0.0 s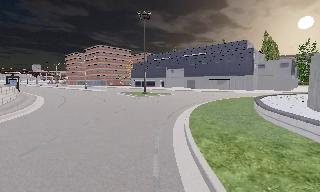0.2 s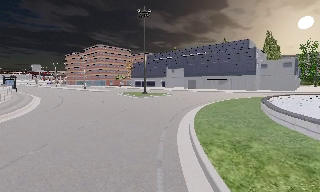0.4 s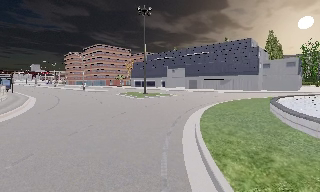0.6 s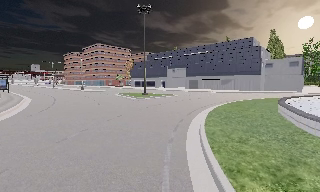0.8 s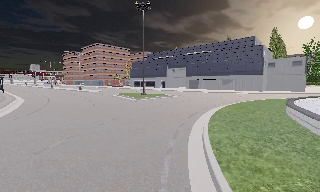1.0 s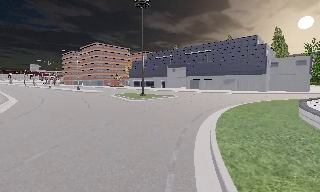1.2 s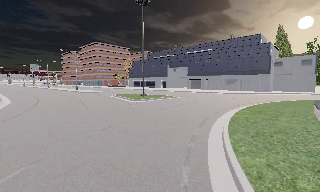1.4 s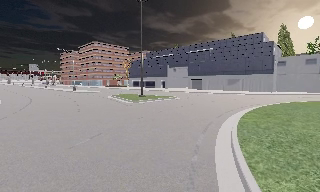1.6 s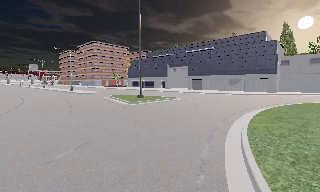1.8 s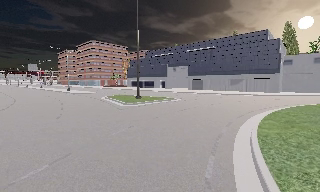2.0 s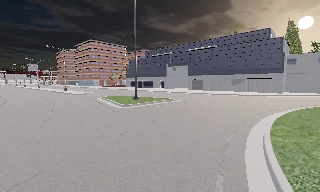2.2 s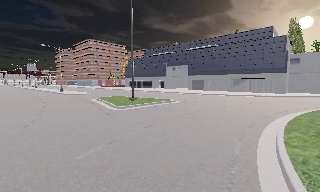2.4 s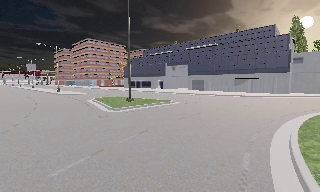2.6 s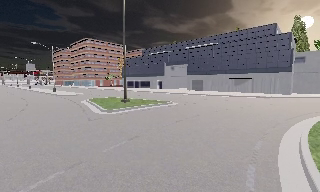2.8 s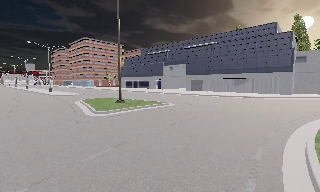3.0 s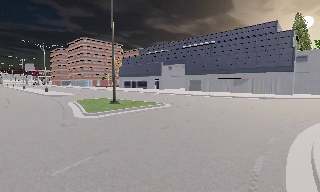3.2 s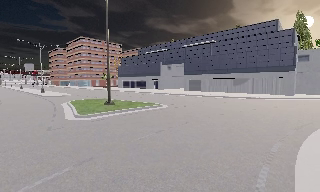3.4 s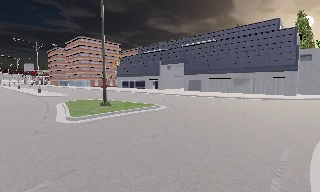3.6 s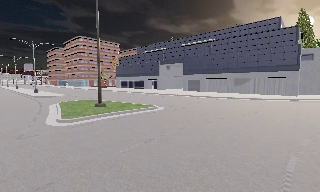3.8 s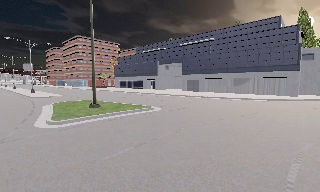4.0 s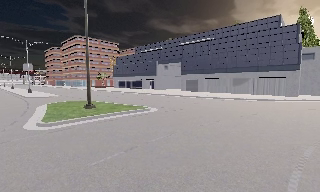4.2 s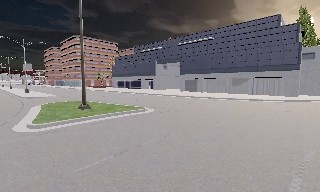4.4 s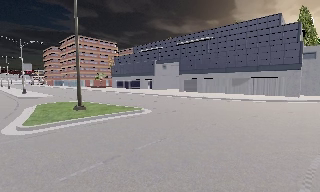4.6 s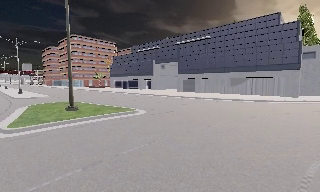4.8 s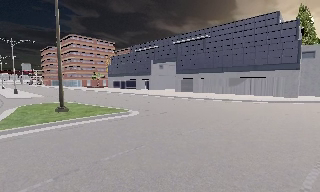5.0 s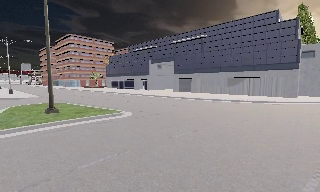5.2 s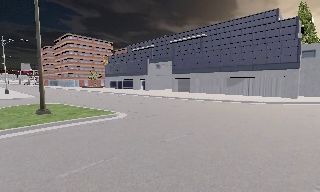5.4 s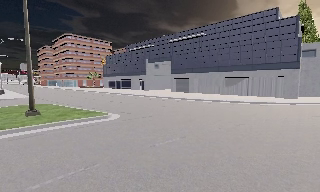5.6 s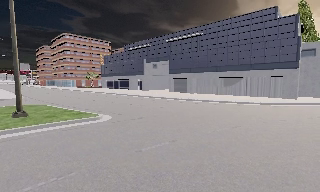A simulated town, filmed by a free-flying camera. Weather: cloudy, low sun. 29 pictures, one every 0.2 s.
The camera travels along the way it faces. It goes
forward.
0.0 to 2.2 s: The camera travels forward, about 9 m, so what stands in front looms larger.
2.2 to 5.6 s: The camera travels forward and to its right, about 9 m, so what stands in front looms larger.
The film runs backward here.
